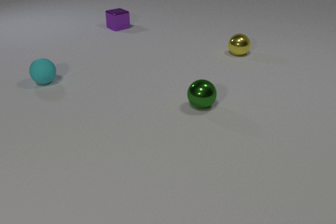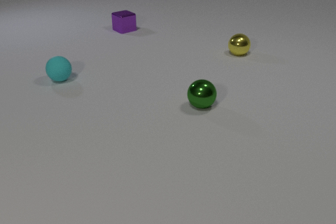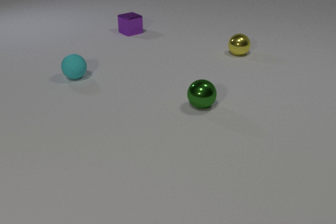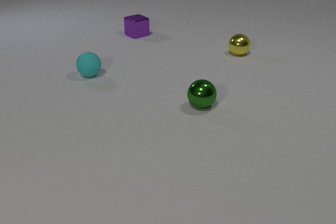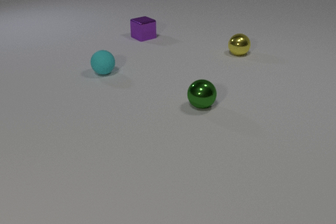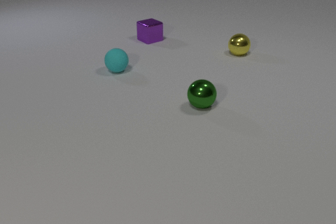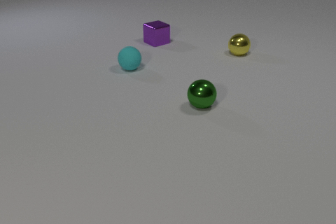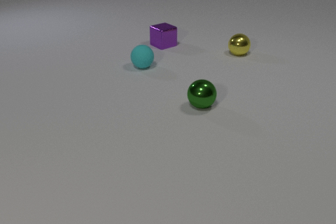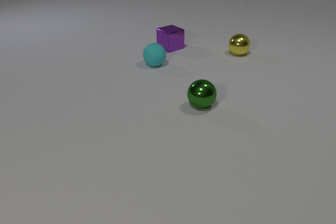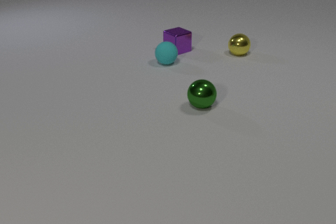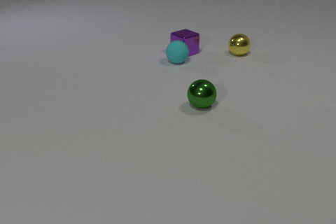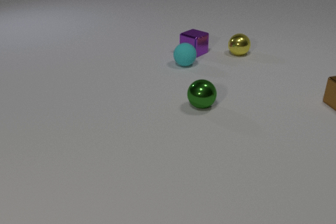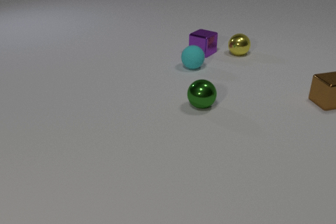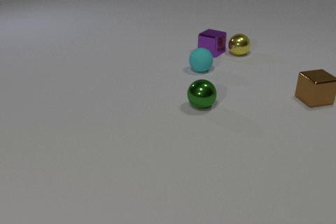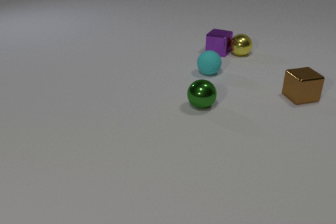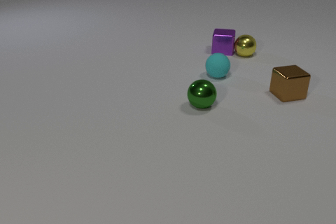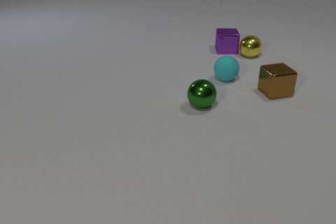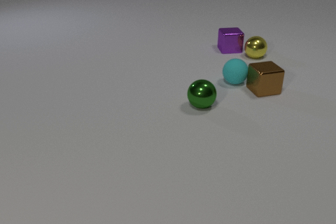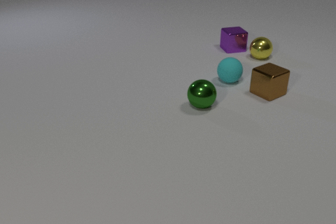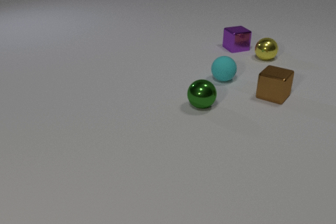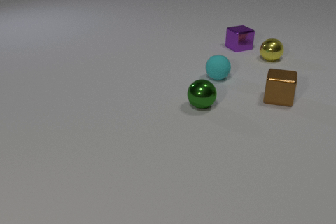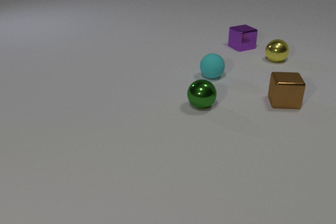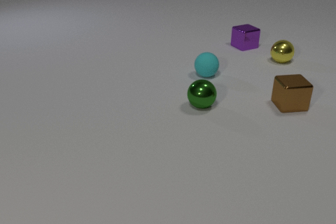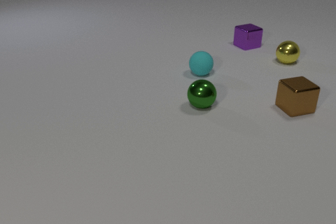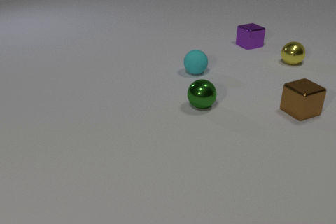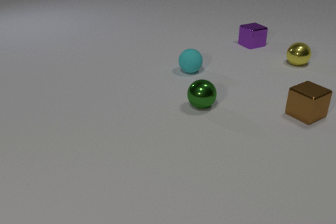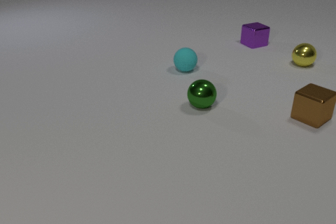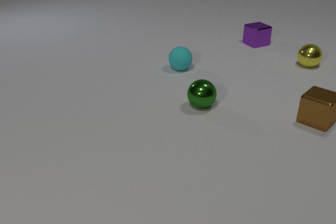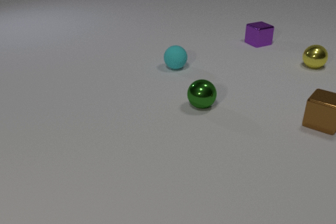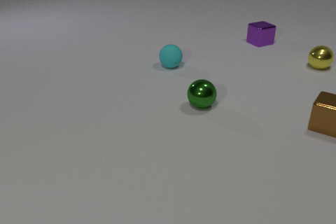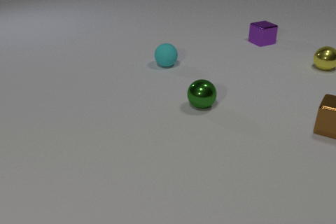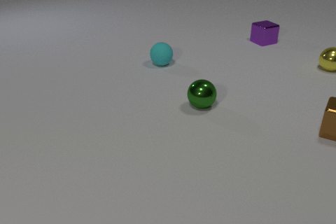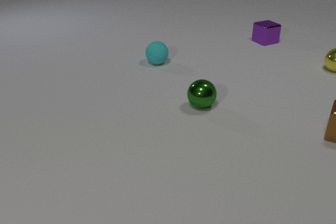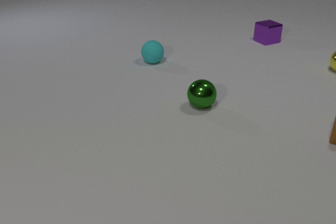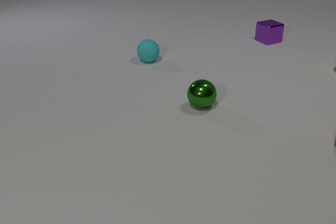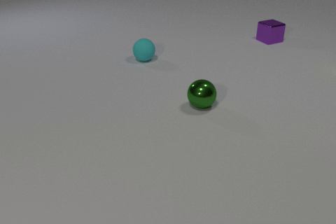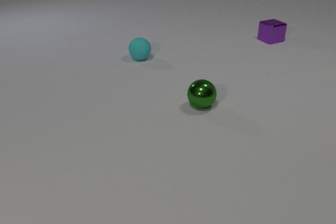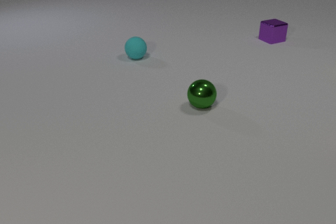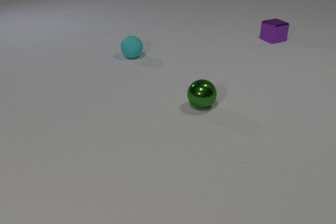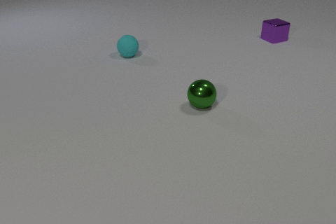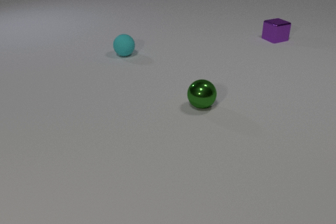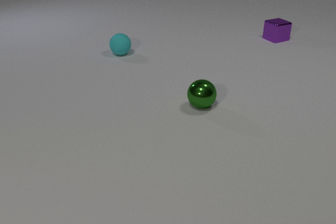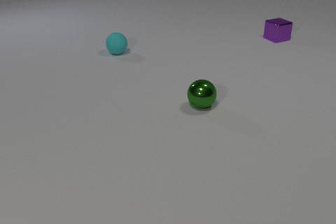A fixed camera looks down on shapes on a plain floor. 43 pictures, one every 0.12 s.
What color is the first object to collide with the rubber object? purple.
What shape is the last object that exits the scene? cube.
Are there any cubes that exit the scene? yes.
0.00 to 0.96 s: The purple metal cube slides toward the camera and to the right. The cyan rubber sphere rolls to the right.
0.96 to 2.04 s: The purple metal cube slides to the right, spins so that its near face slides to the right, counterclockwise seen from above. The cyan rubber sphere rolls to the right and toward the camera. The yellow metal sphere rolls to the right. The brown metal cube comes in at the right edge, slides to the left. The purple metal cube and the cyan rubber sphere collide. The purple metal cube and the yellow metal sphere collide. The cyan rubber sphere and the brown metal cube collide.
2.04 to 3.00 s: The purple metal cube slides to the right and away from the camera. The cyan rubber sphere rolls to the left and away from the camera. The yellow metal sphere rolls to the right. The brown metal cube slides to the right and toward the camera, spins counterclockwise seen from above by about 105 degrees, its near face sliding to the right.
3.00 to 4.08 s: The purple metal cube slides to the right and away from the camera. The cyan rubber sphere rolls to the left and away from the camera. The yellow metal sphere rolls to the right. The brown metal cube slides to the right and toward the camera, spins so that its near face slides to the right, counterclockwise seen from above.
4.08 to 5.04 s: The purple metal cube slides away from the camera and to the right. The cyan rubber sphere rolls to the left and away from the camera.
